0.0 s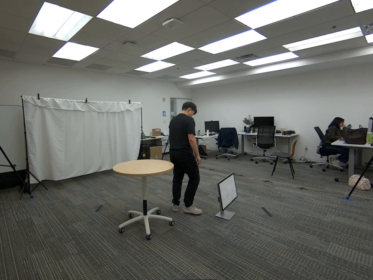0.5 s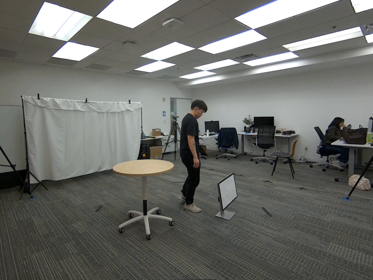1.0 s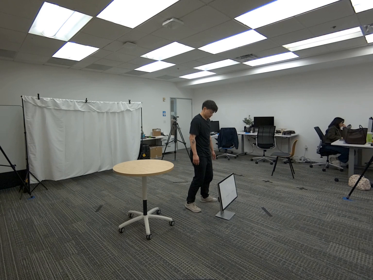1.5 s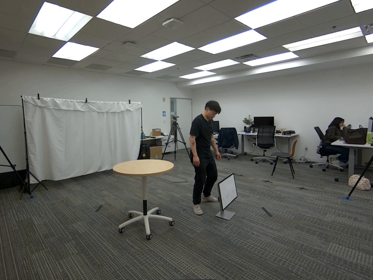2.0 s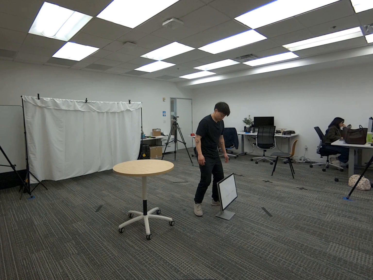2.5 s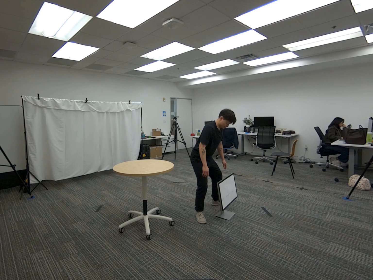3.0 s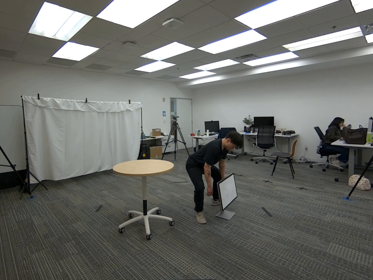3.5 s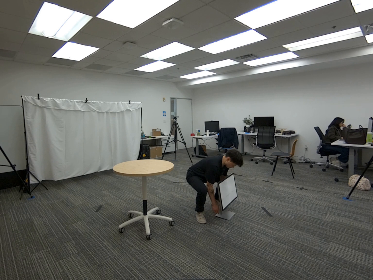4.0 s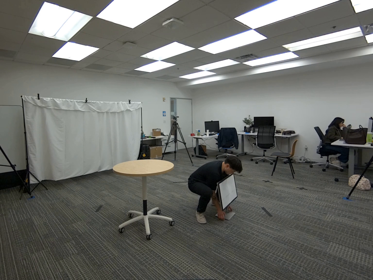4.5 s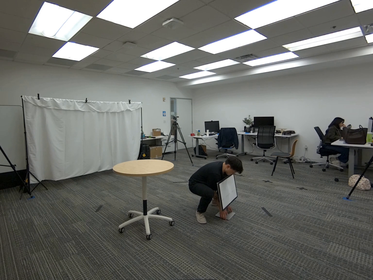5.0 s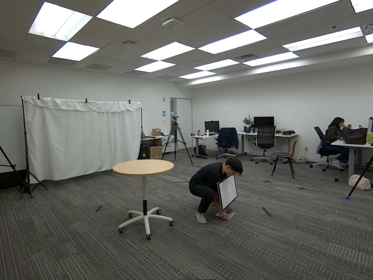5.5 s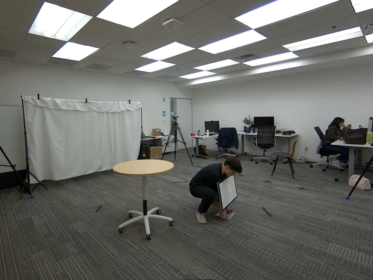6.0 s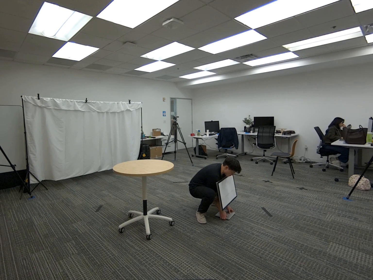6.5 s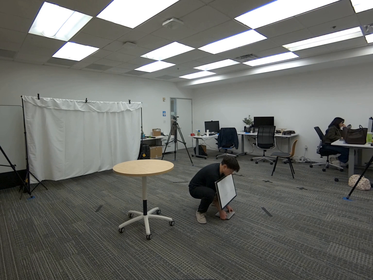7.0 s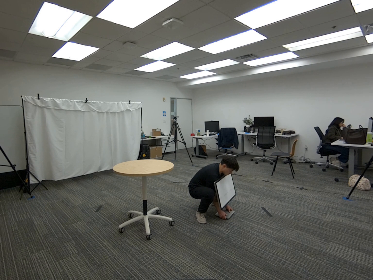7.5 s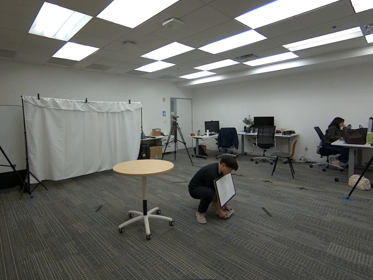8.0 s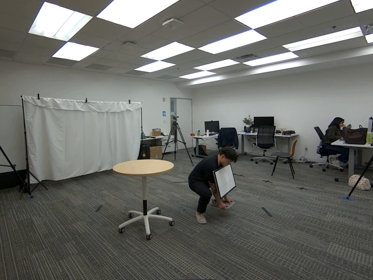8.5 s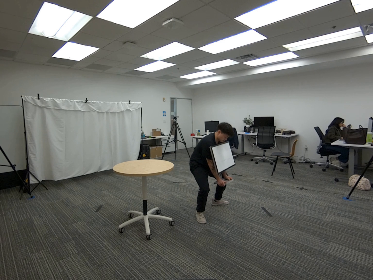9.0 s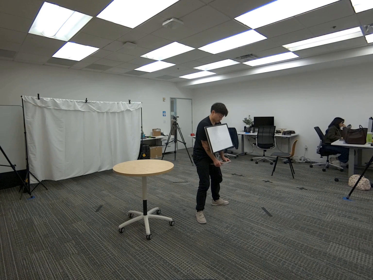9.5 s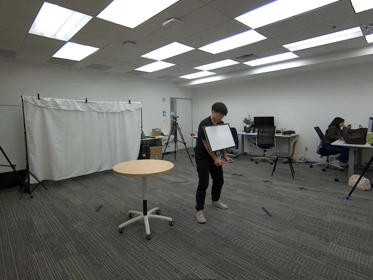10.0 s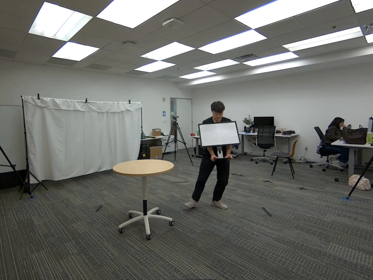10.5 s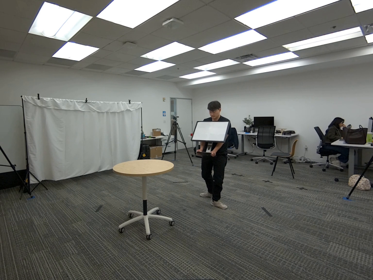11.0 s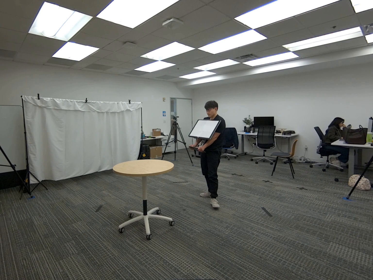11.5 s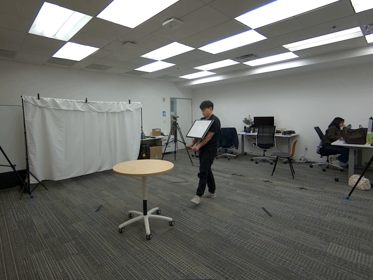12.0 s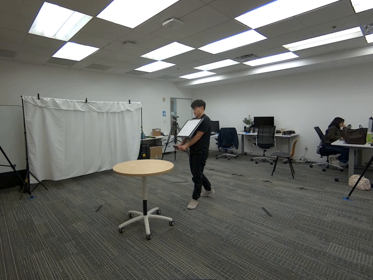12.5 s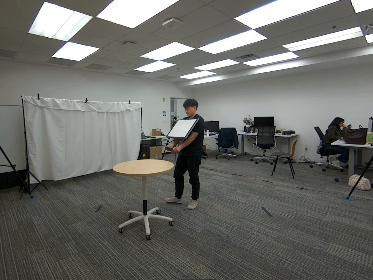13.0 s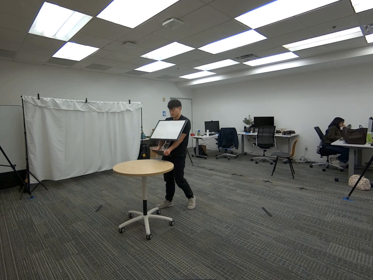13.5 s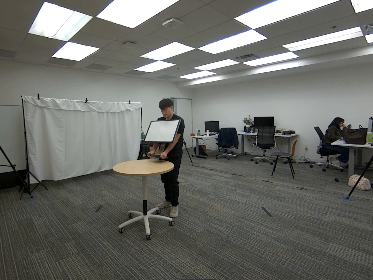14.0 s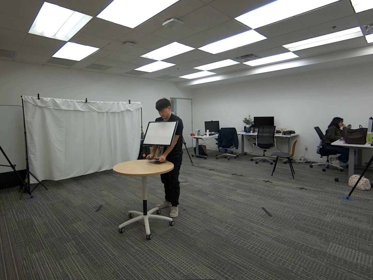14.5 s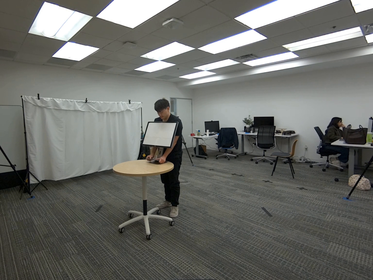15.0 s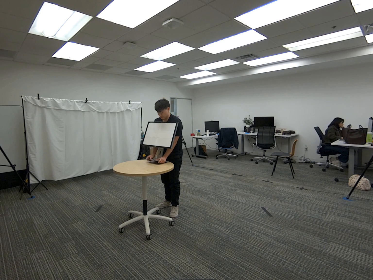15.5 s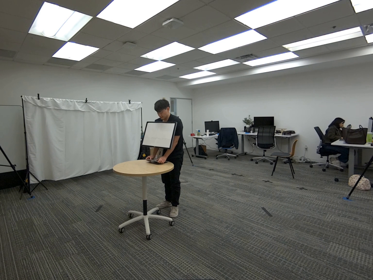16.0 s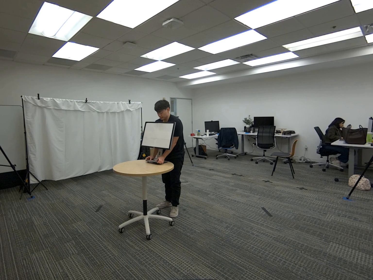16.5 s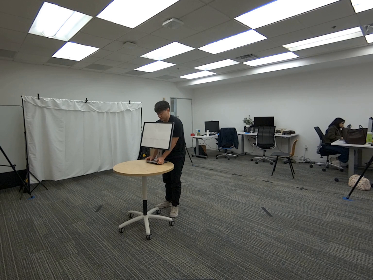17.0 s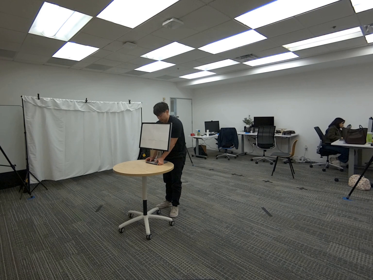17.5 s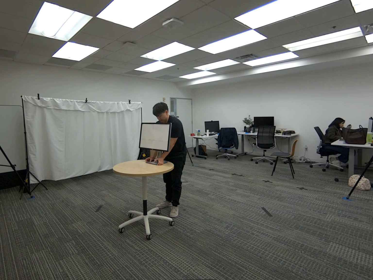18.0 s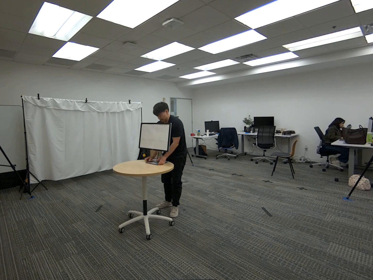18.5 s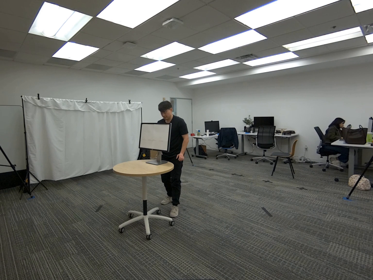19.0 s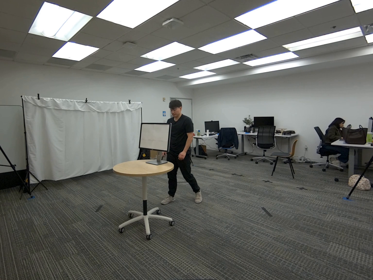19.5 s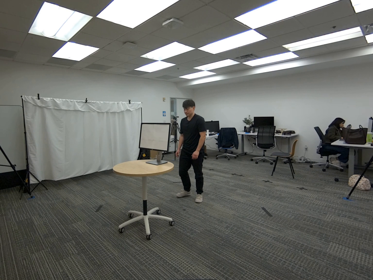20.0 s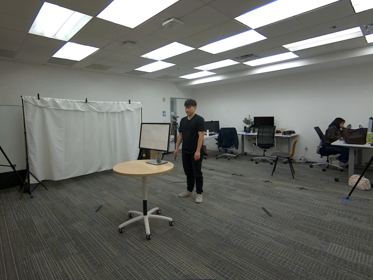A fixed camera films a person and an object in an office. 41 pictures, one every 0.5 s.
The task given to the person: Walk over to the monitor on the ground and pick up the monitor from the base and place on the round table.
